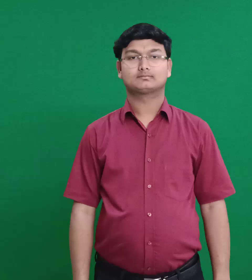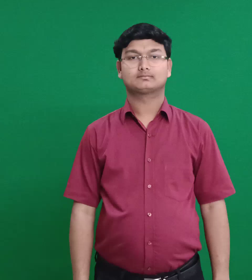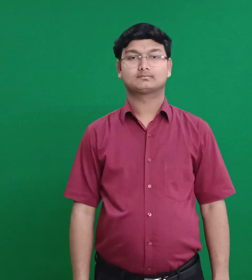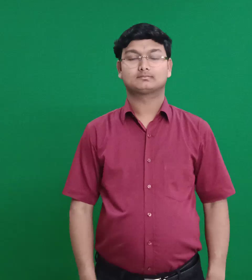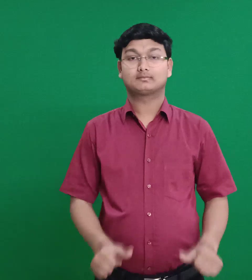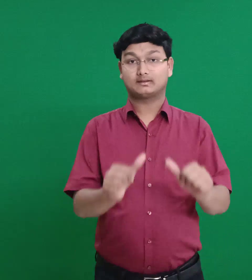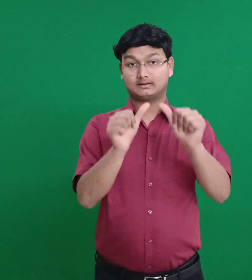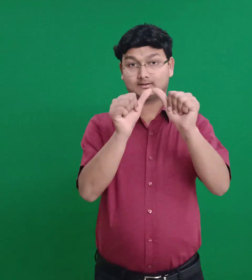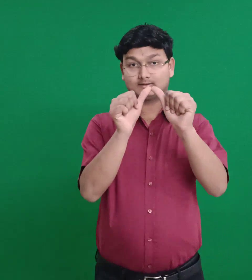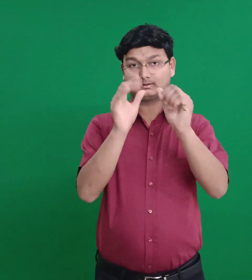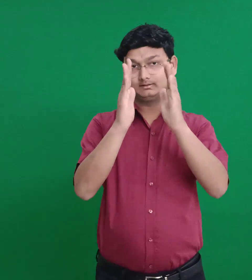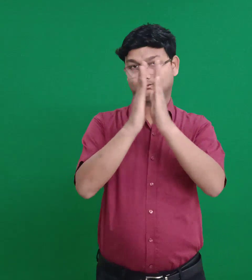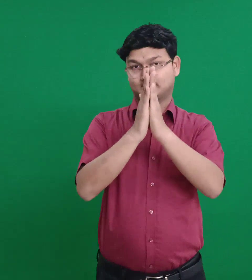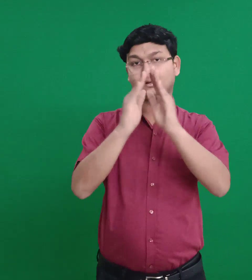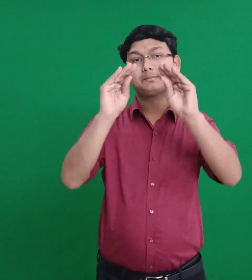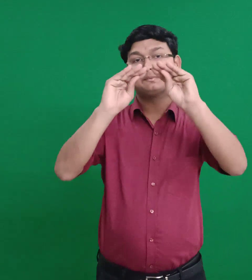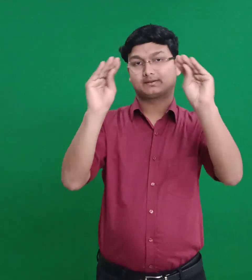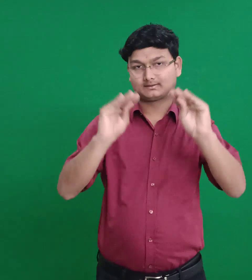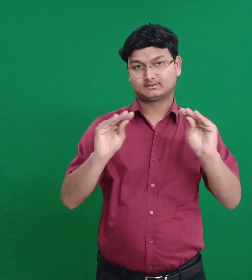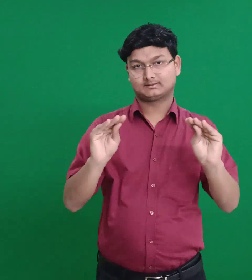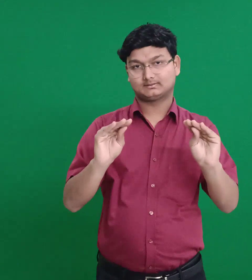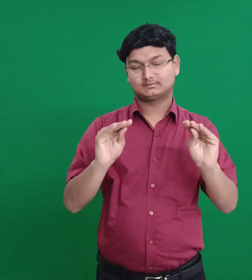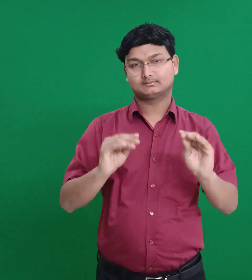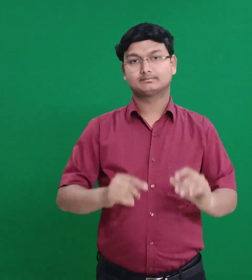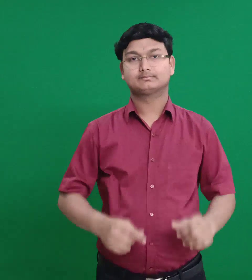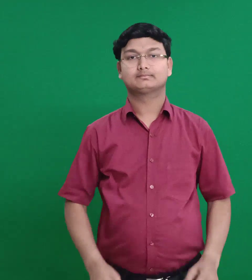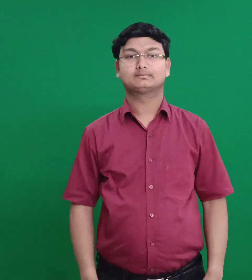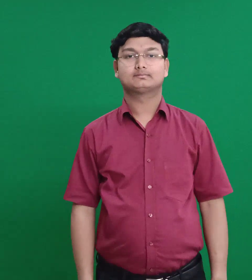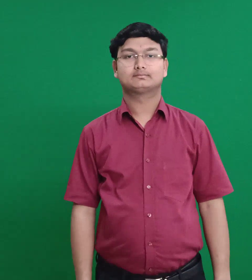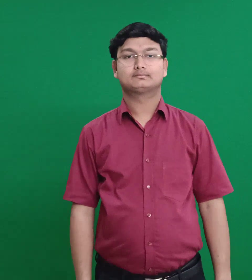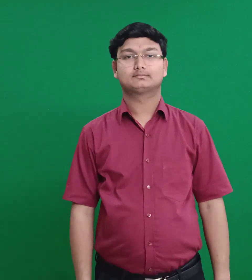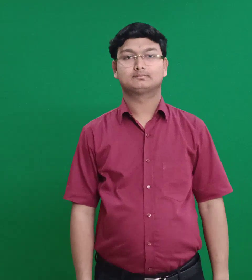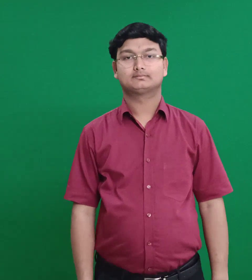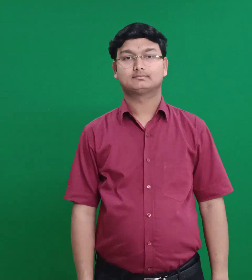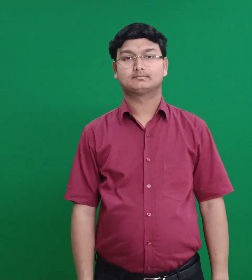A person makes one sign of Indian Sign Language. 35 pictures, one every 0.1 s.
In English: ashtoreth
